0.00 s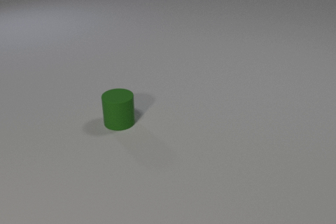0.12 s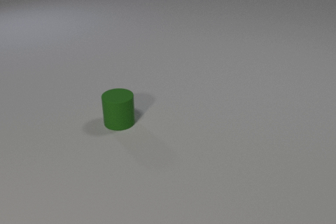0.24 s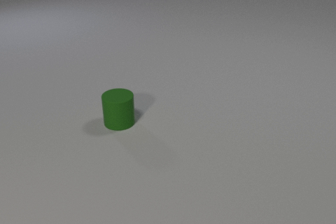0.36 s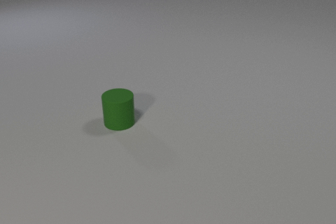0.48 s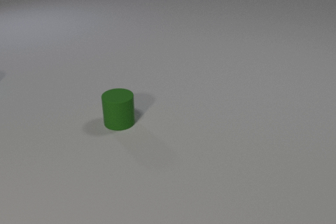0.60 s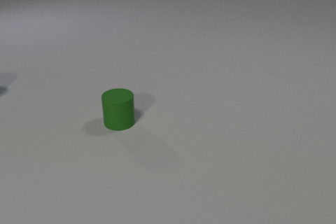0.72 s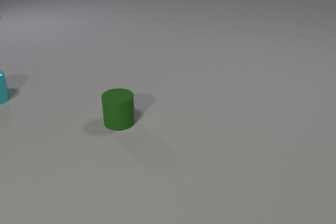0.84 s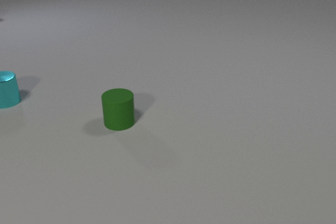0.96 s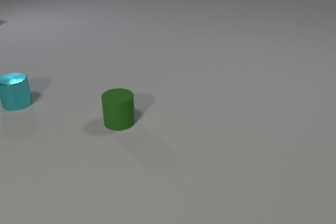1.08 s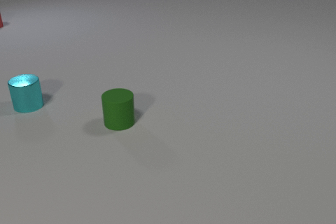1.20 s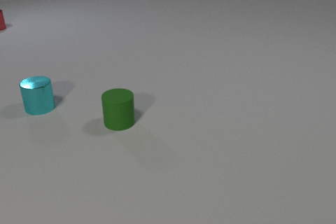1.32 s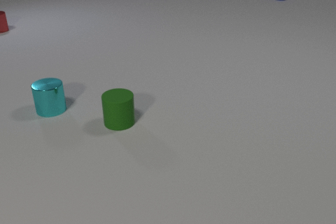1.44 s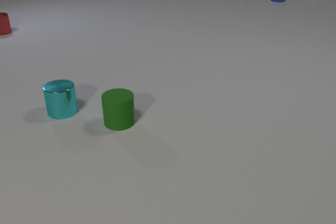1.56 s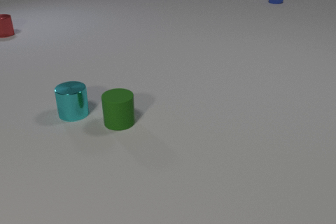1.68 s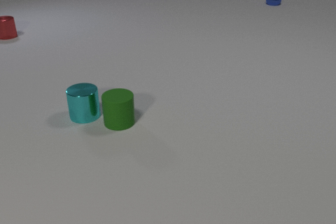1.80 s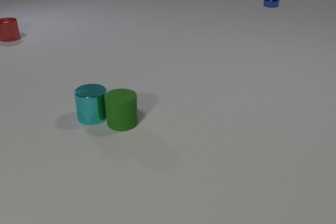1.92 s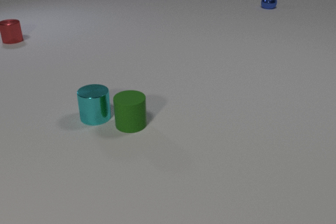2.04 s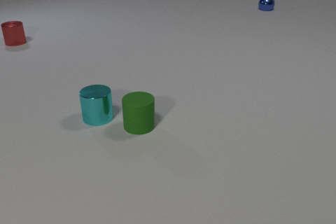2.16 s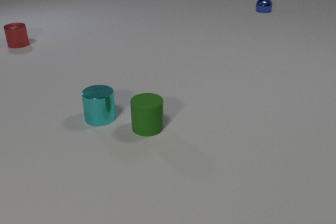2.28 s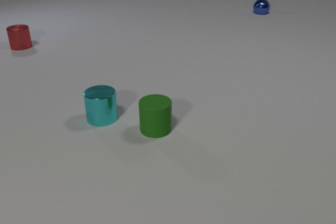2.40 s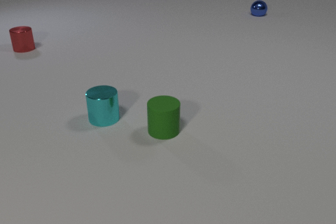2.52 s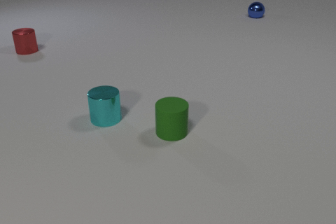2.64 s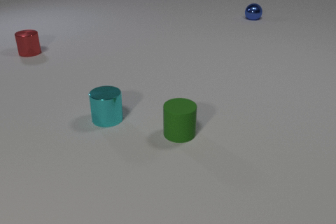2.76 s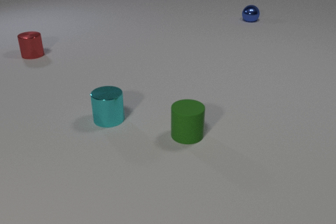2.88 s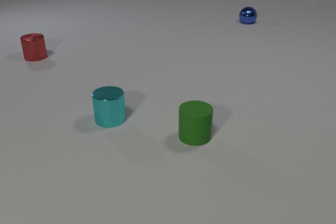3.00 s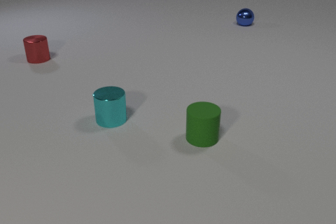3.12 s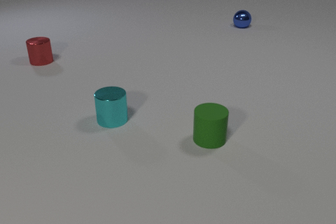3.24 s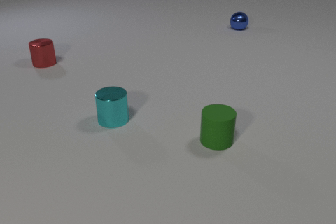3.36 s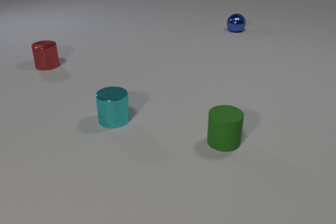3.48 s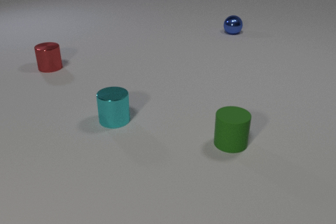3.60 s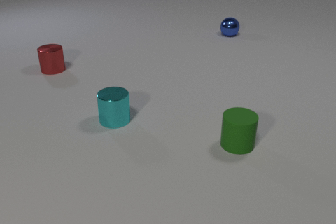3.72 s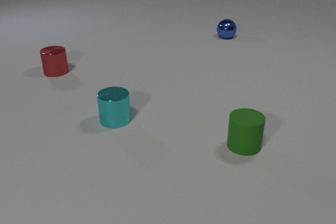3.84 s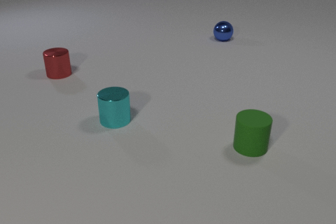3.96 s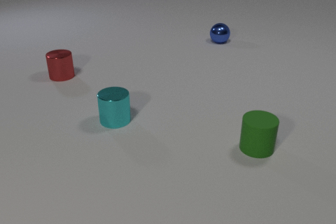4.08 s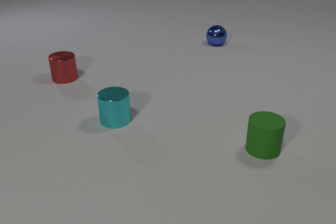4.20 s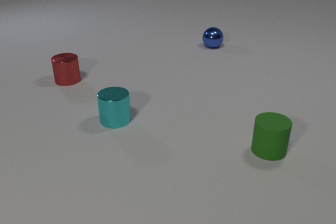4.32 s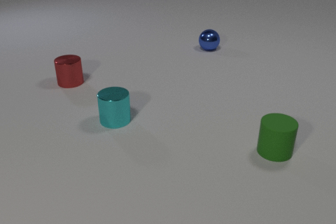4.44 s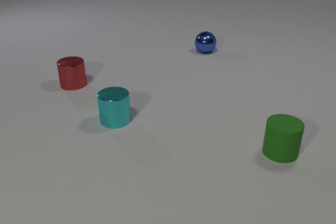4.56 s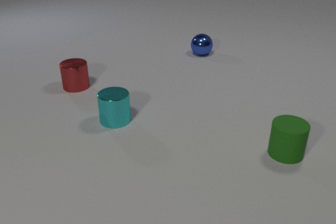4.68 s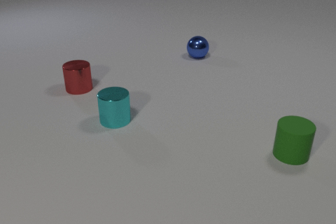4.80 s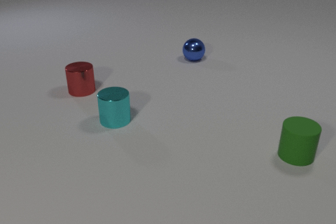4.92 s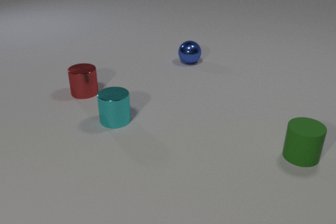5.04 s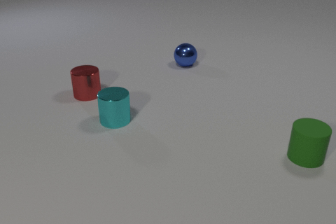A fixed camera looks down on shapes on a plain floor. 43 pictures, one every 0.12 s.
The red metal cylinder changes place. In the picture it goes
toward the camera.
The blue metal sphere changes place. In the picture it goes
toward the camera.
0.00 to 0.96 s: The cyan metal cylinder comes in at the left edge, slides to the right and toward the camera.
0.96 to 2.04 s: The cyan metal cylinder slides to the right and toward the camera. The green rubber cylinder slides to the right and toward the camera. The red metal cylinder slides toward the camera. The blue metal sphere comes in at the top edge, rolls toward the camera. The cyan metal cylinder and the green rubber cylinder collide.
2.04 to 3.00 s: The cyan metal cylinder slides to the right. The green rubber cylinder slides to the right. The red metal cylinder slides toward the camera. The blue metal sphere rolls toward the camera.
3.00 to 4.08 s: The green rubber cylinder slides to the right. The red metal cylinder slides toward the camera and to the right. The blue metal sphere rolls toward the camera and to the left.
4.08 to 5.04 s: The green rubber cylinder slides to the right. The red metal cylinder slides toward the camera and to the right. The blue metal sphere rolls toward the camera and to the left.
Are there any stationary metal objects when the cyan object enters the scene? no.
How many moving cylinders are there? 3.
What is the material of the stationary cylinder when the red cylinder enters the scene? rubber.
